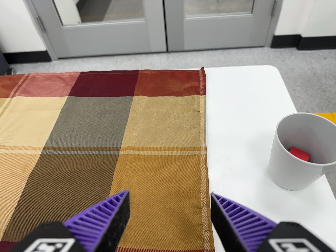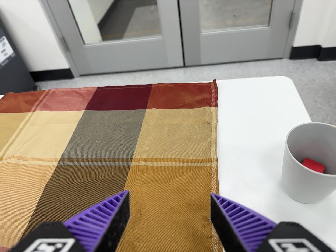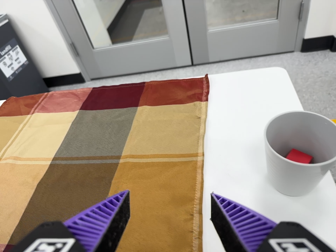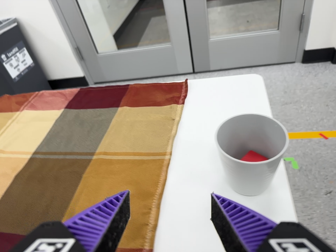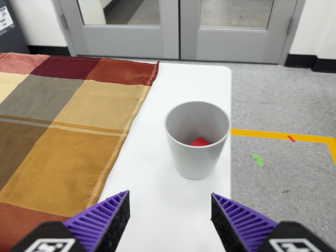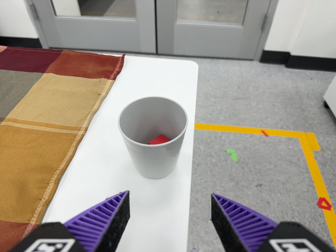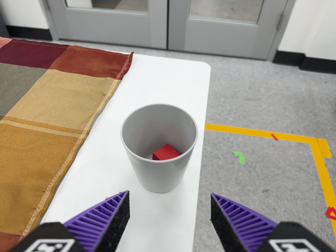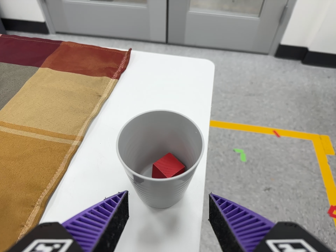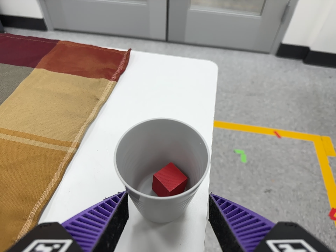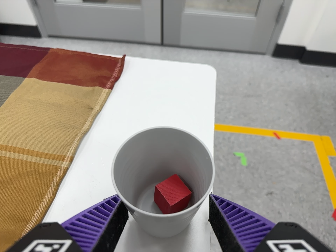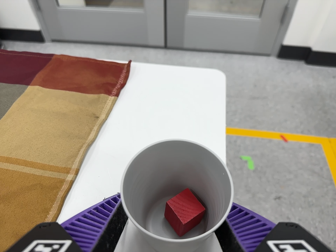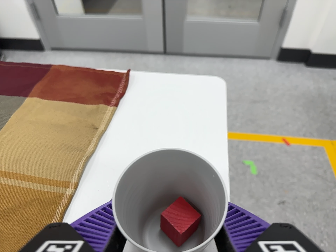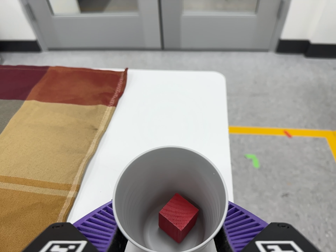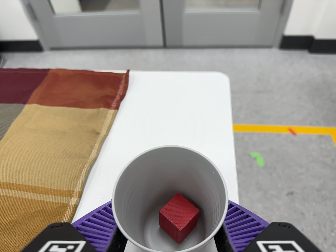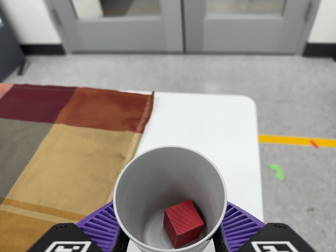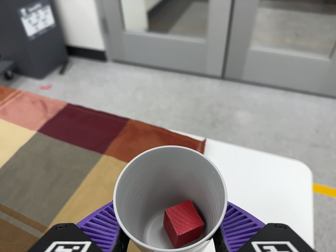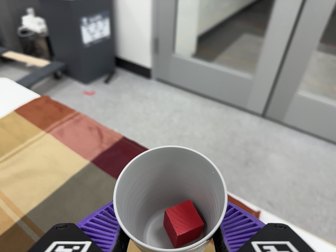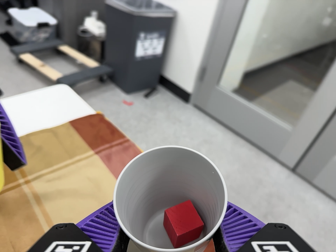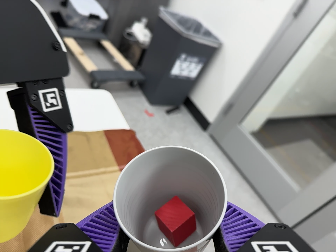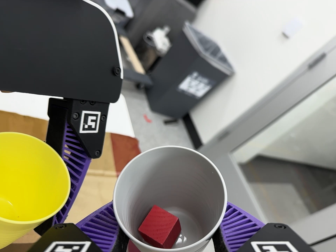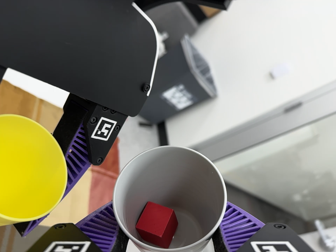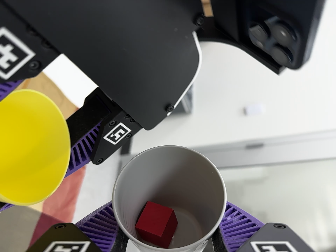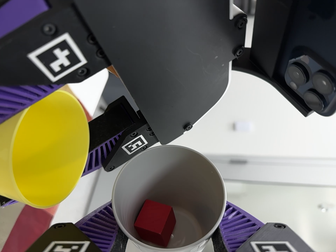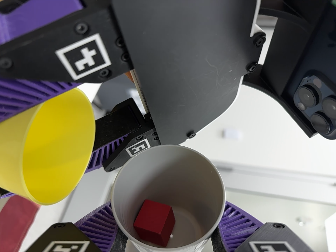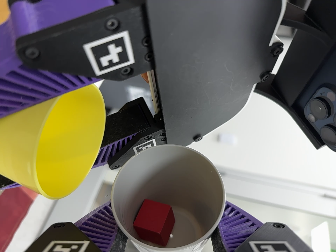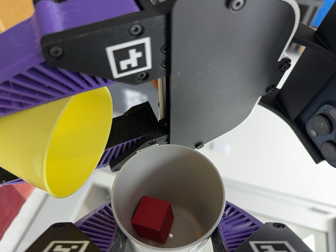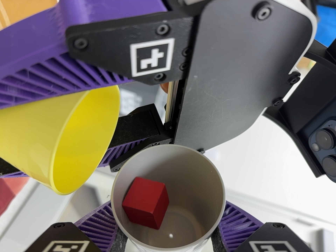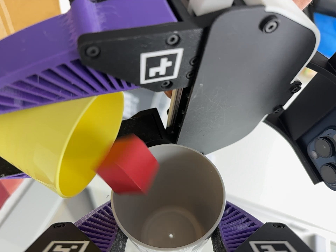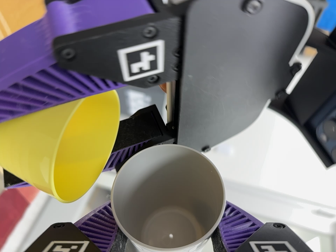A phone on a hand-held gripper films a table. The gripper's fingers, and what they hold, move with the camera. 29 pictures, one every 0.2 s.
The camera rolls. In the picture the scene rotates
clockwise.
0.0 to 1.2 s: The camera travels to its right, about 18 cm, so close, fixed things drift to the left. It rolls about its line of sight by about 10 degrees, and the scene rotates clockwise.
1.2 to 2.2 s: The camera travels forward and toward the top of its view, about 10 cm, so what stands in front looms larger.
2.2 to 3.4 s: The scene slides to the right, as the camera pans about 20 degrees to its left. It travels toward the top of its view and to its left, about 26 cm, so close, fixed things drift downward. Its aim tips toward the top of its view by about 10 degrees, and the scene shifts downward. It rolls about its line of sight by about 35 degrees, and the scene rotates clockwise.
3.4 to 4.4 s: The camera pans to its right by about 20 degrees. It travels to its left and toward the top of its view, about 22 cm. It rolls about its line of sight by about 75 degrees, and the scene rotates clockwise.
4.4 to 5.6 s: The camera rolls about its line of sight by about 15 degrees, and the scene rotates clockwise.
The film runs forward here.
